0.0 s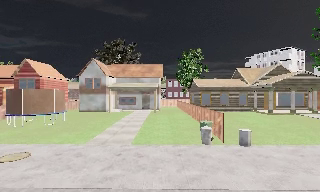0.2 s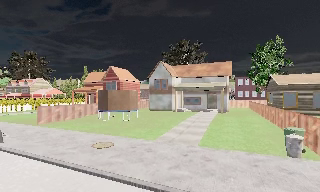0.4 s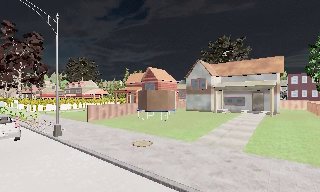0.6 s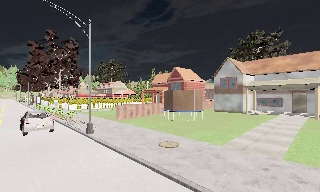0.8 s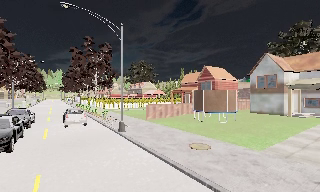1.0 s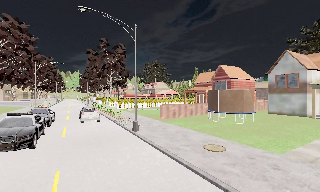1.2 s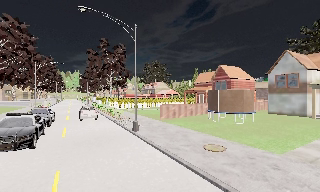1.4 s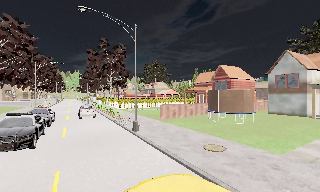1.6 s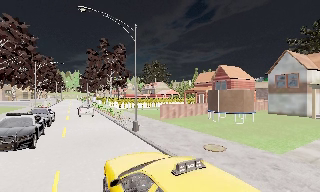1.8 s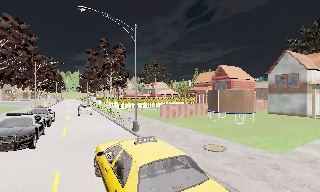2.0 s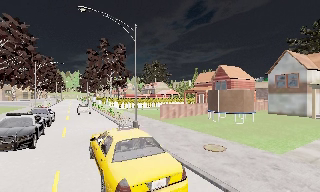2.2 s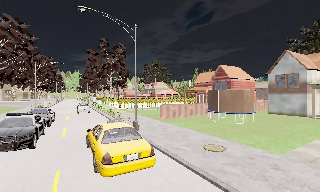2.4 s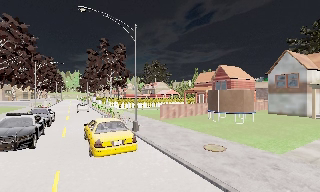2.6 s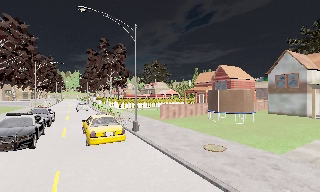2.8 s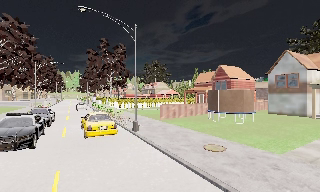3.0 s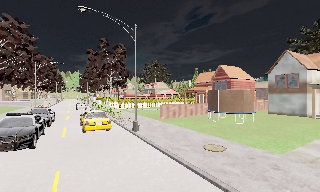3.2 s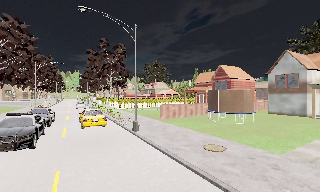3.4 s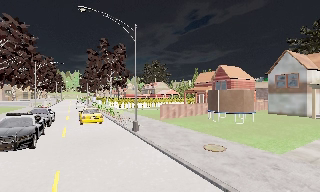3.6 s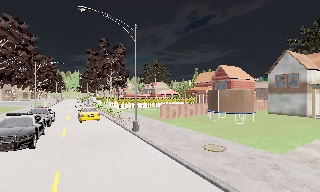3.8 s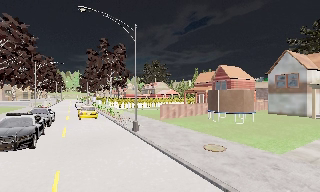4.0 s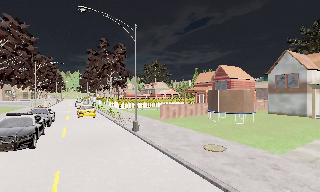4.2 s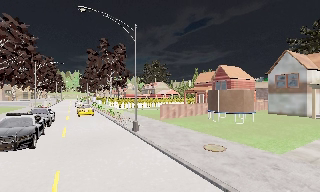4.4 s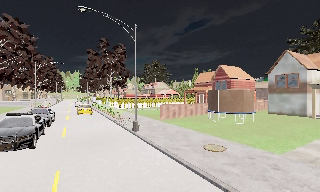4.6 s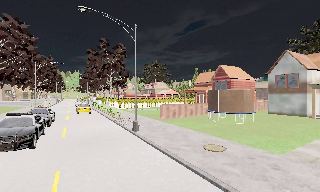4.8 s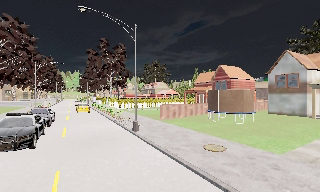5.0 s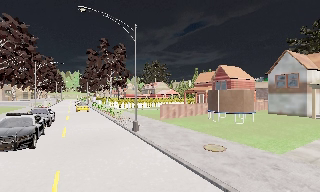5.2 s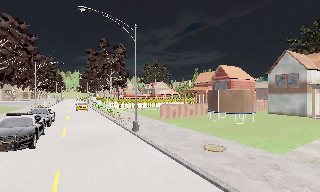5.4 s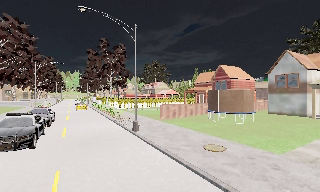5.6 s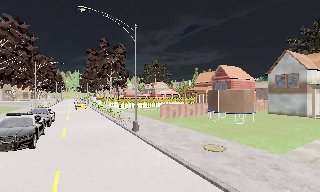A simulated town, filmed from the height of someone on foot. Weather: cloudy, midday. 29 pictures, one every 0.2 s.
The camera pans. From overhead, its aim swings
counterclockwise.
The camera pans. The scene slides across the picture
to the right.
0.0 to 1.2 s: The camera pans to its left, which is counterclockwise from overhead, by about 60 degrees. It travels forward, about 0.5 m.
1.2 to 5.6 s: The camera keeps its place and its aim.
The film runs forward here.
